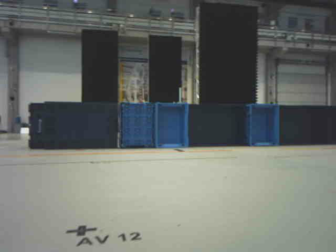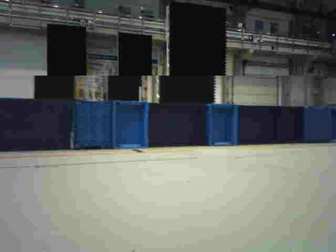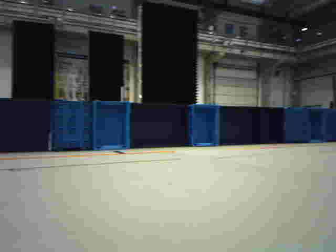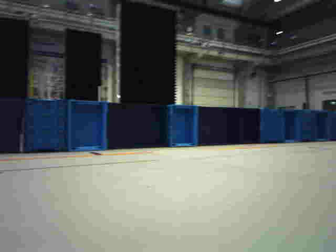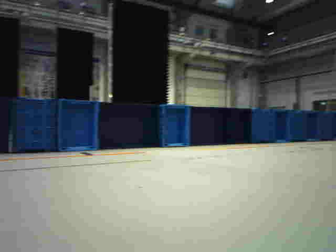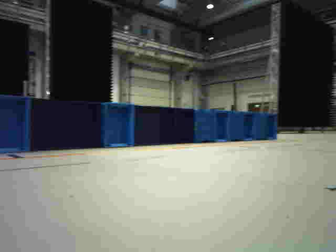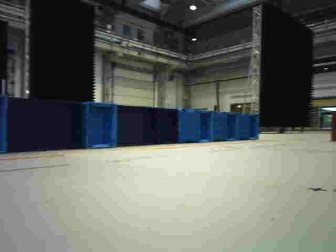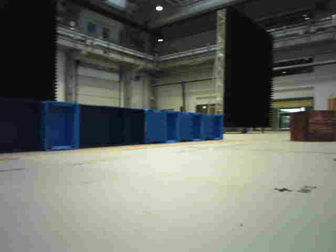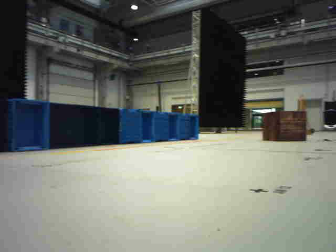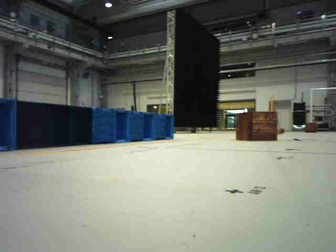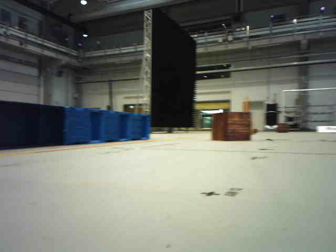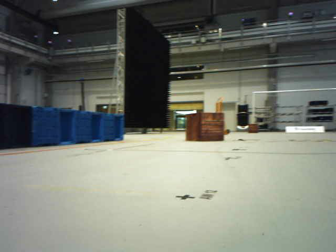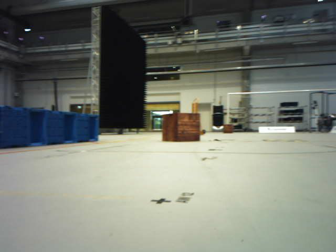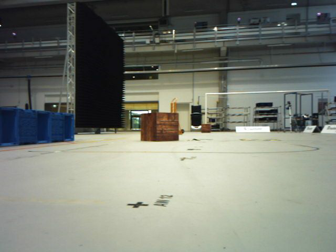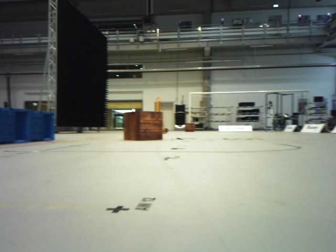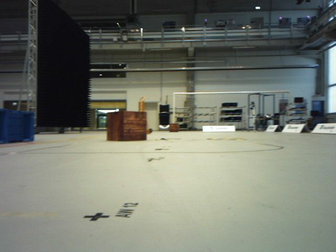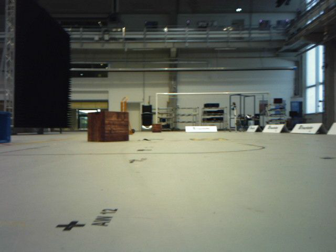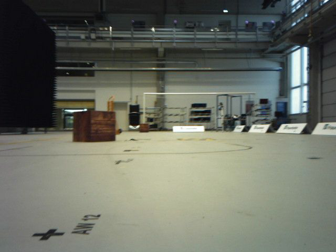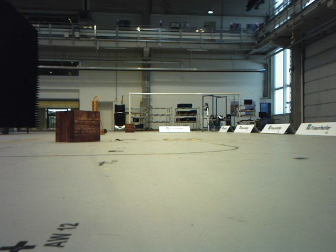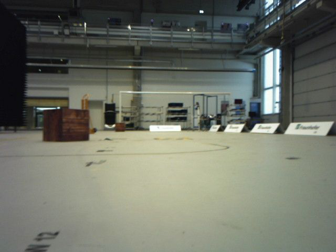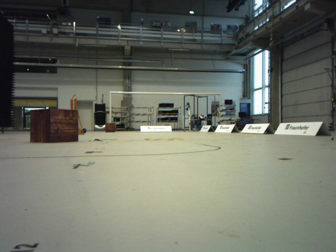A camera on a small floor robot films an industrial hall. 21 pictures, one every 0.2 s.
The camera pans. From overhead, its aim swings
clockwise.
The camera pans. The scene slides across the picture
to the left.
0.0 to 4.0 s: The camera swings to its right by about 85 degrees, and the scene slides to the left. It travels forward, about 0.8 m.
The film runs forward here.
